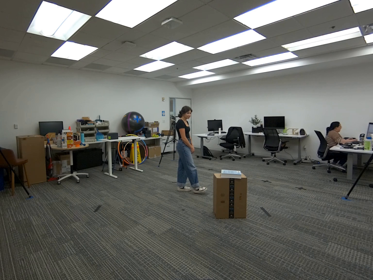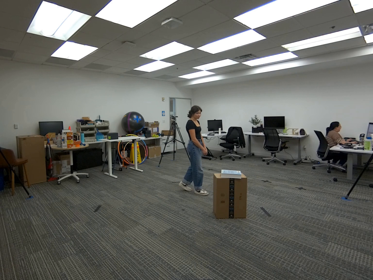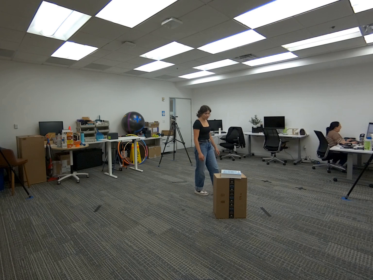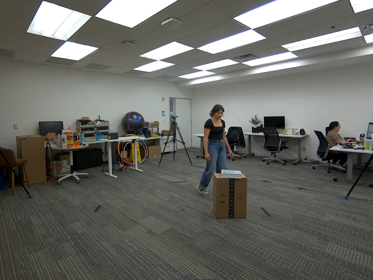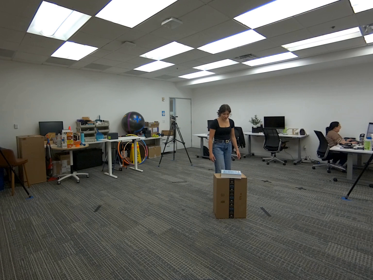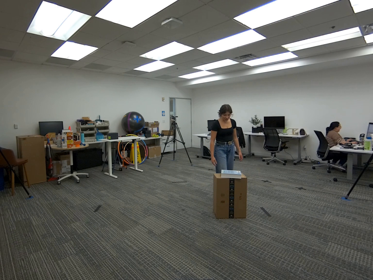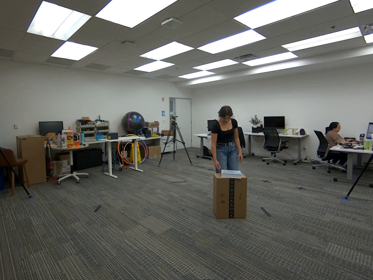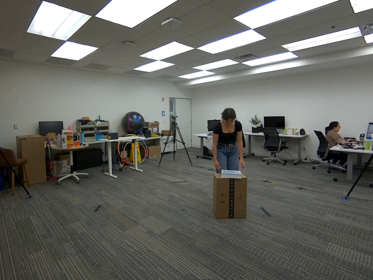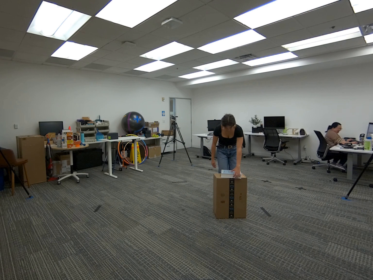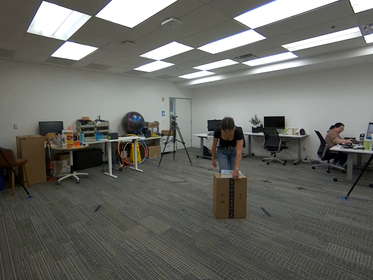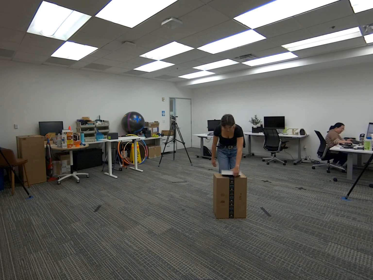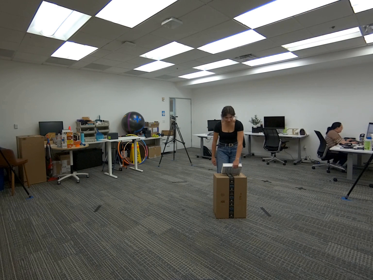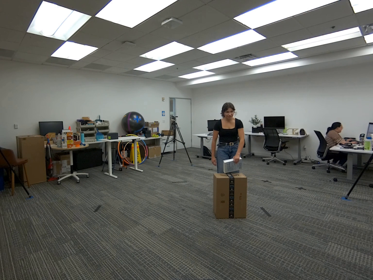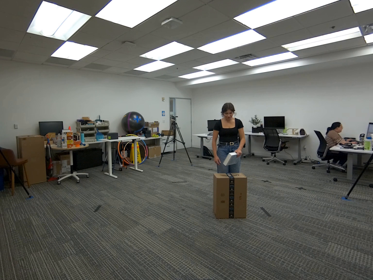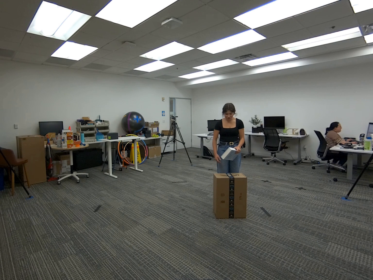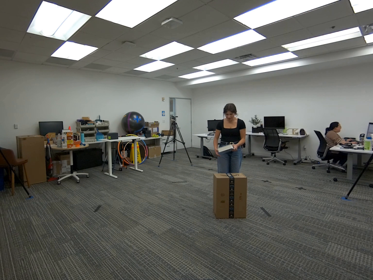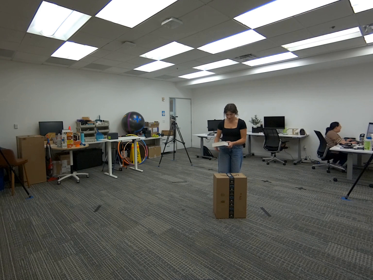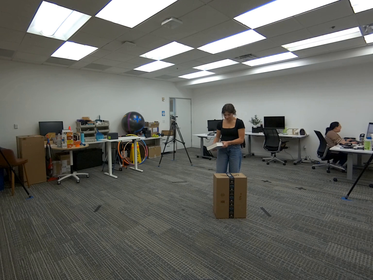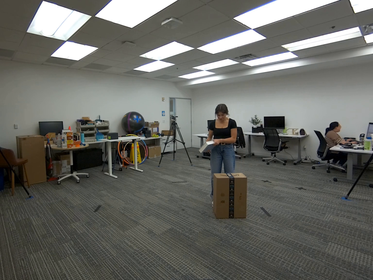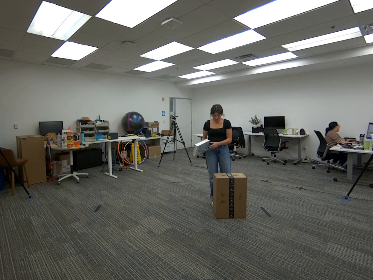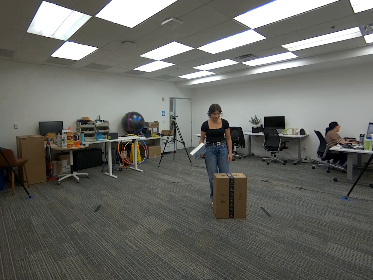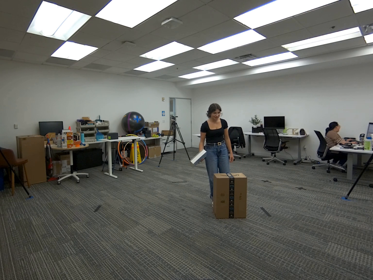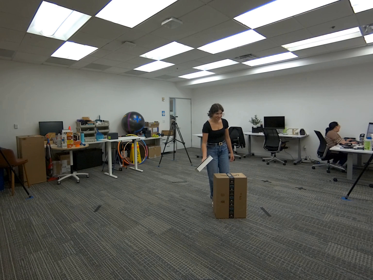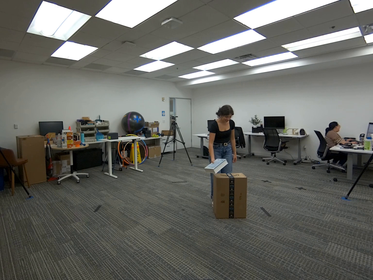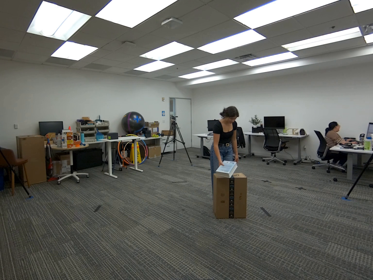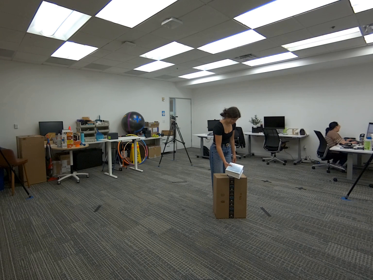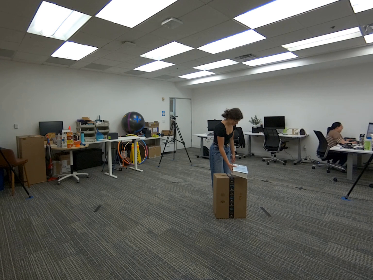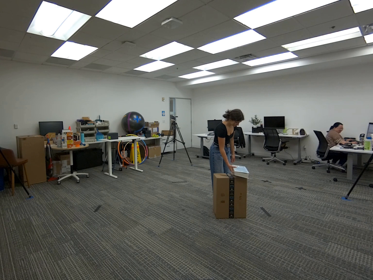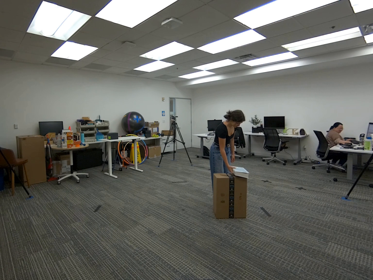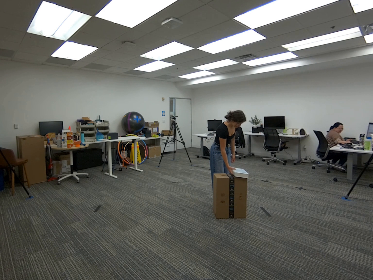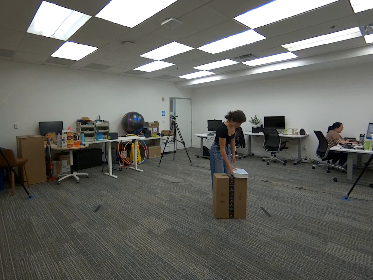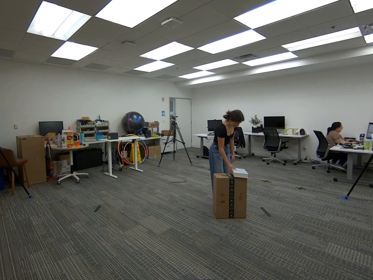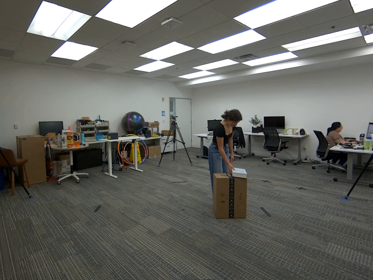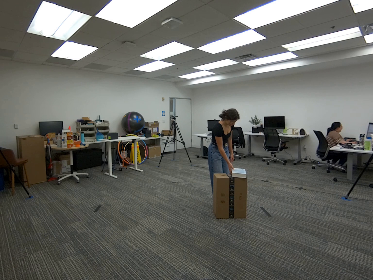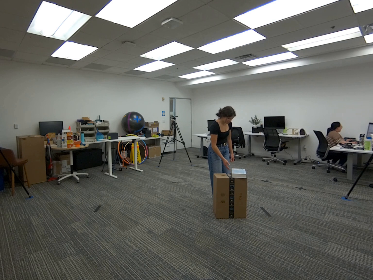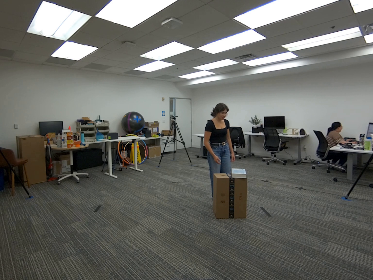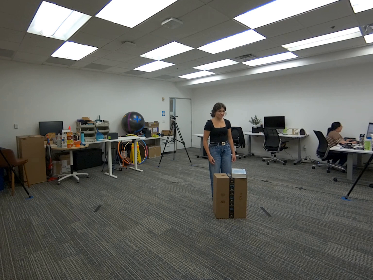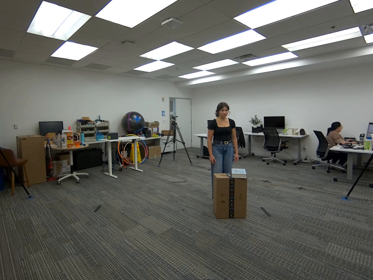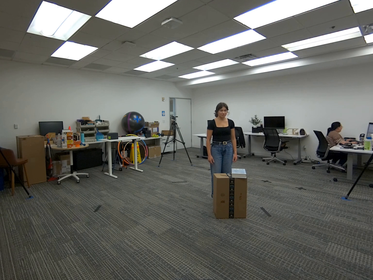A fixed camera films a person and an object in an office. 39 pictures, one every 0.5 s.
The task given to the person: Walk to the light blue book on the big brown cardboard box. Pick up the book with your left hand, transfer it to your right hand, and place it back on top of the box with your right hand.
